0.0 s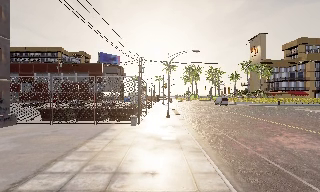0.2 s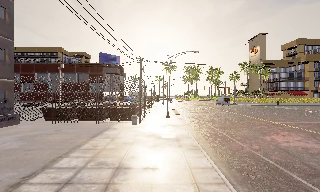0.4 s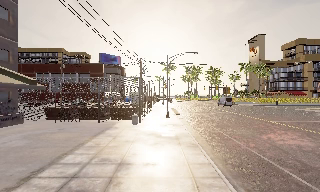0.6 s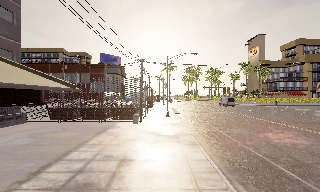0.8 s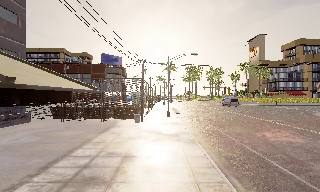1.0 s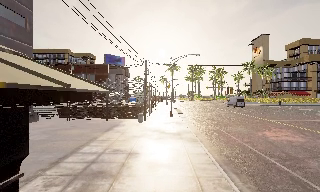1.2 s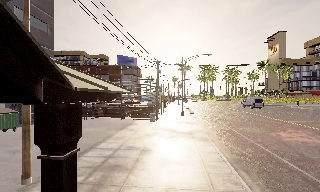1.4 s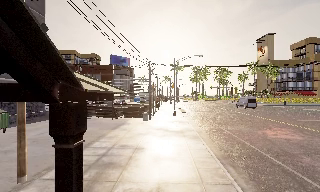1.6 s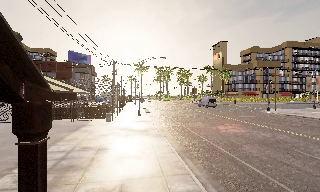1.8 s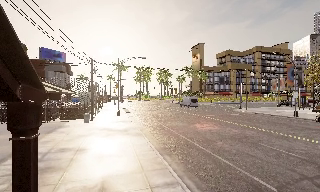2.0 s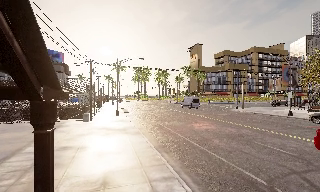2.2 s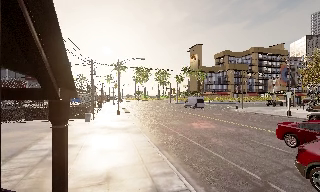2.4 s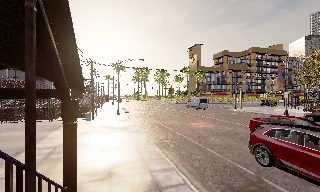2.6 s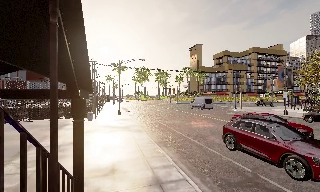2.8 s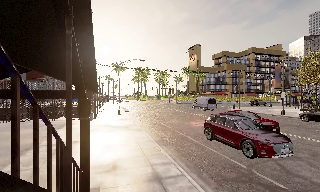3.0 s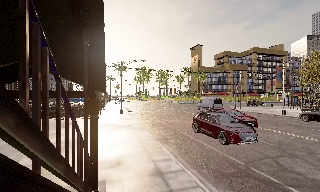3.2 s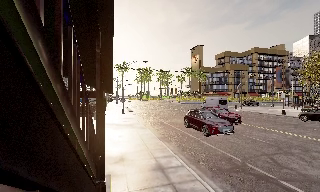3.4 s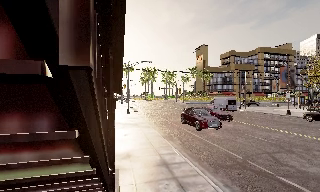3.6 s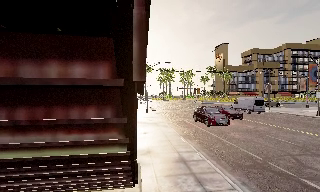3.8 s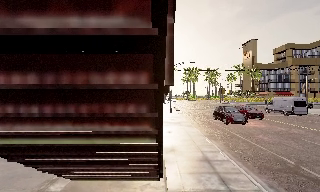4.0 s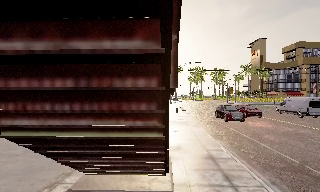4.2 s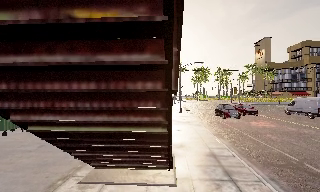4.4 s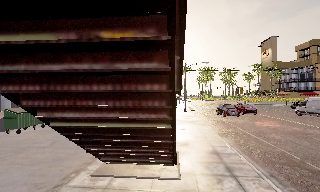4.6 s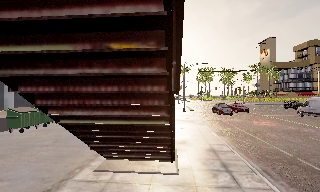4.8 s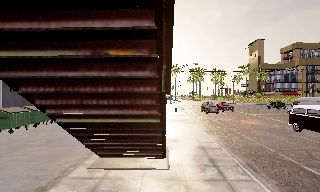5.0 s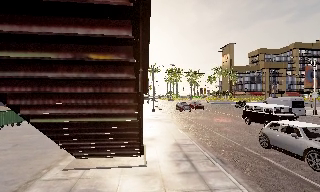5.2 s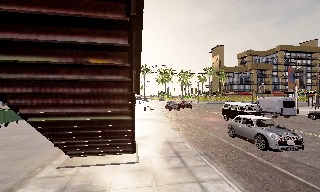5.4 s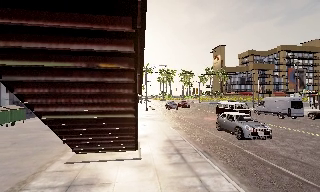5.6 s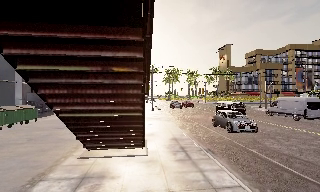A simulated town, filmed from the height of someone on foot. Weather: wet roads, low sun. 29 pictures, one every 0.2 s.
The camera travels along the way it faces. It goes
backward.
0.0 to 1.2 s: The camera travels backward, about 2 m, so what stands in front gets smaller.
1.2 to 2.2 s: The camera swings to its right by about 25 degrees, and the scene slides to the left. It travels backward, about 1.5 m, so what stands in front gets smaller.
2.2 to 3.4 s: The camera travels backward, about 2 m, so what stands in front gets smaller.
3.4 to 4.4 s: The camera swings to its left by about 20 degrees, and the scene slides to the right. It travels backward, about 1.5 m, so what stands in front gets smaller.
4.4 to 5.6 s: The camera pans to its right, which is clockwise from overhead, by about 10 degrees. It travels backward, about 2 m, so what stands in front gets smaller.
The film runs backward here.
